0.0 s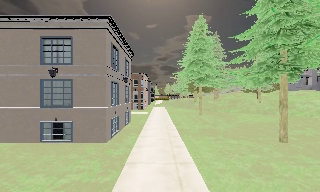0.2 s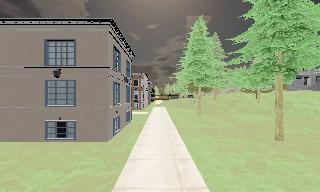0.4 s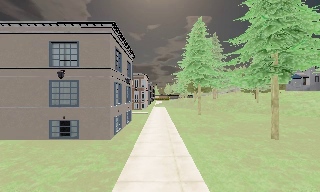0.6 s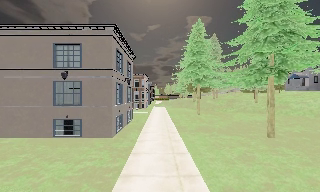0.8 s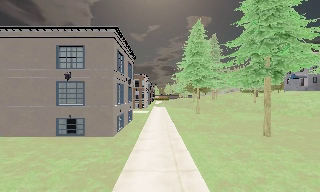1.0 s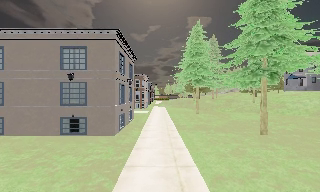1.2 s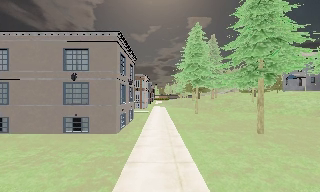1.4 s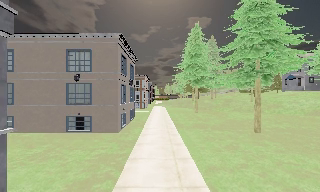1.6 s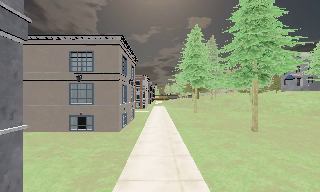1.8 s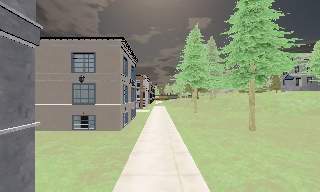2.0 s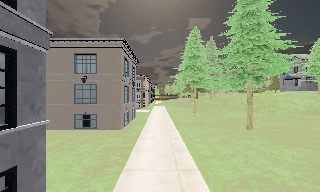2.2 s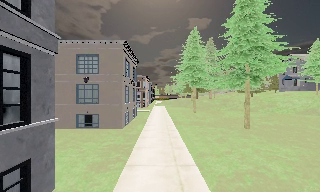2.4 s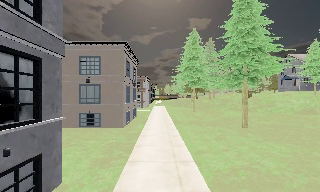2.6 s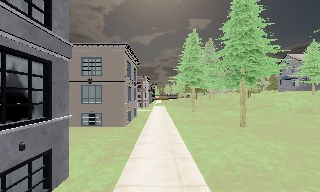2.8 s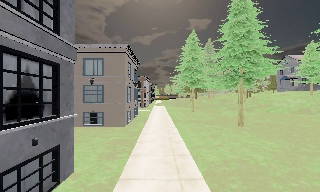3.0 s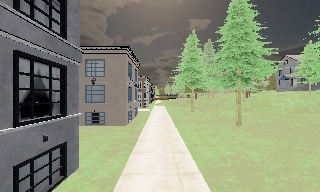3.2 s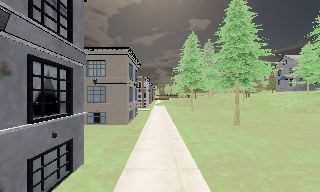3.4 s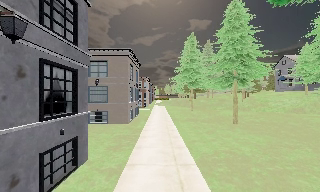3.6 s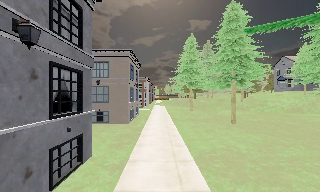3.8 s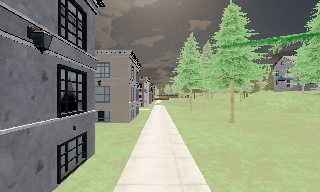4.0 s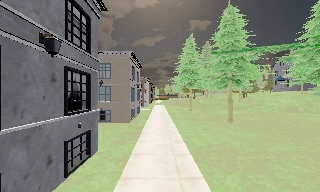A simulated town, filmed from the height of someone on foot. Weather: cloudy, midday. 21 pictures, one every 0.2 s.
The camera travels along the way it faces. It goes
backward.
0.0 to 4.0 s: The camera travels backward, about 7 m, so what stands in front gets smaller.
The film runs backward here.
